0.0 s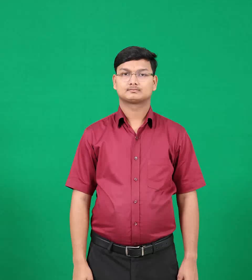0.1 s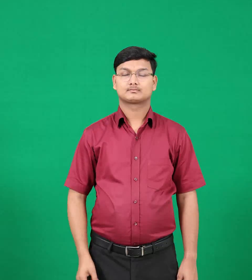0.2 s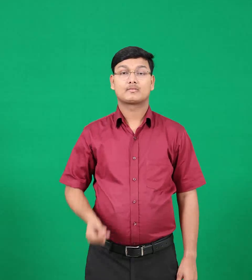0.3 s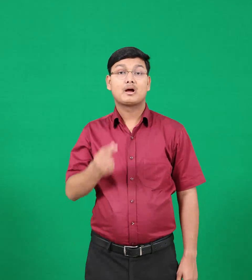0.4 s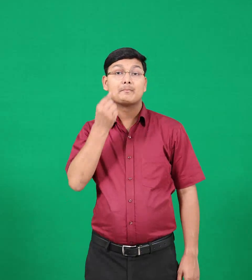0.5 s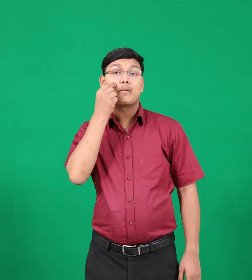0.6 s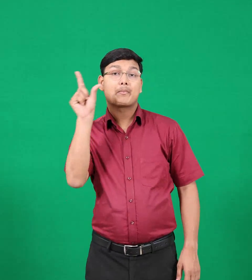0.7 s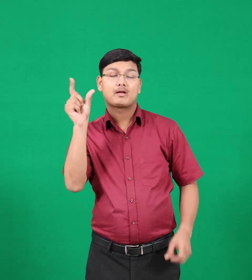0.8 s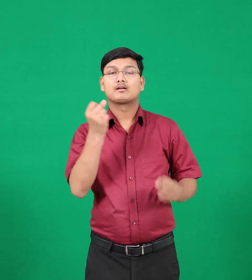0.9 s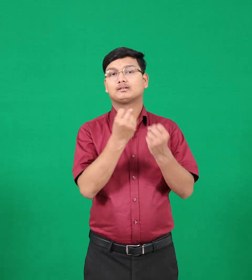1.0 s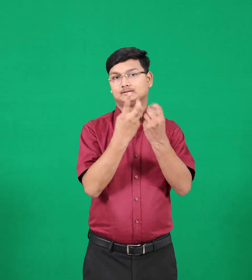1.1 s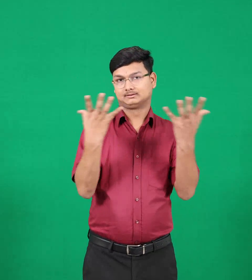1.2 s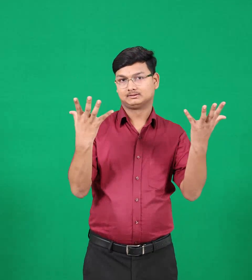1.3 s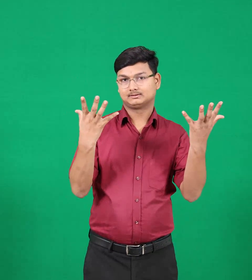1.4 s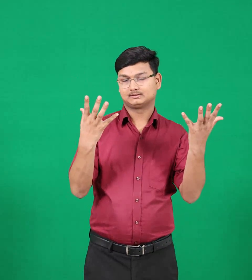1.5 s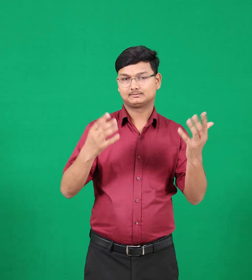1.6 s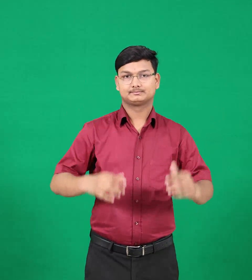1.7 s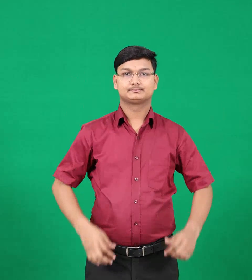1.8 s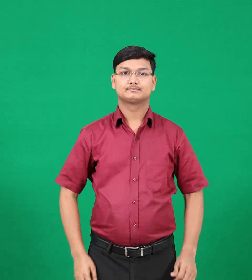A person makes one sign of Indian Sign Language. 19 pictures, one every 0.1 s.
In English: fathers
